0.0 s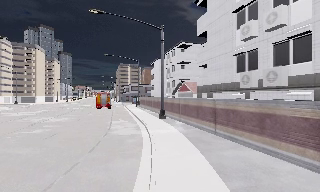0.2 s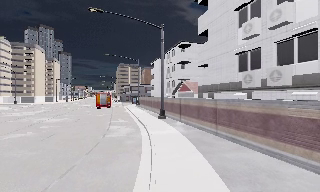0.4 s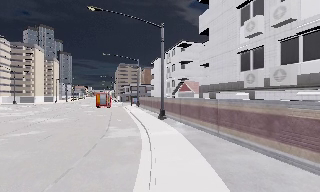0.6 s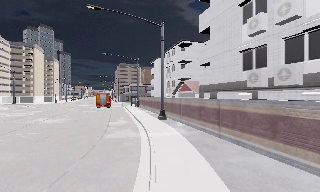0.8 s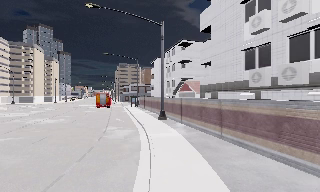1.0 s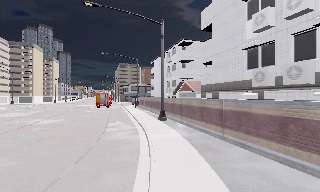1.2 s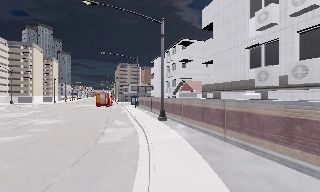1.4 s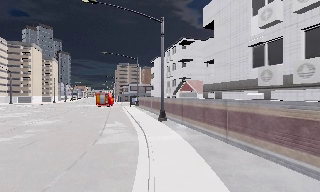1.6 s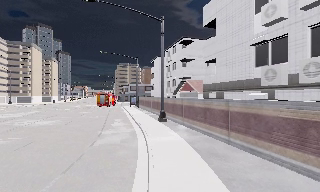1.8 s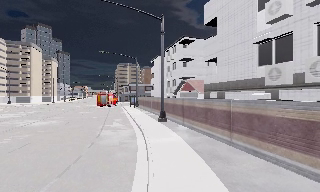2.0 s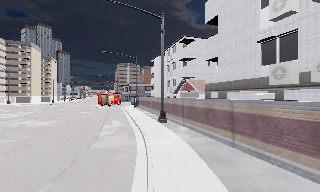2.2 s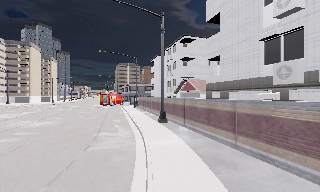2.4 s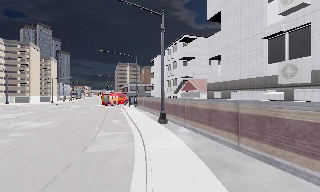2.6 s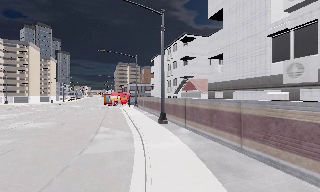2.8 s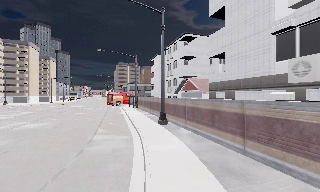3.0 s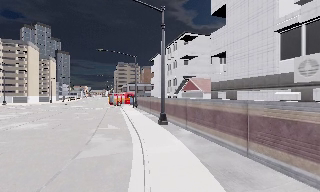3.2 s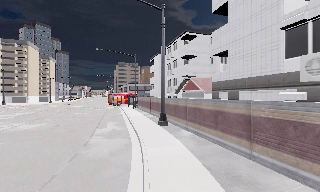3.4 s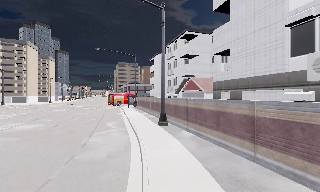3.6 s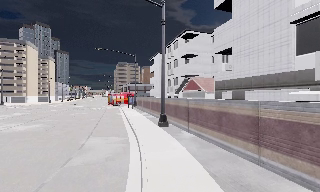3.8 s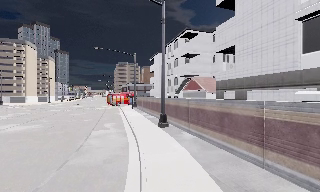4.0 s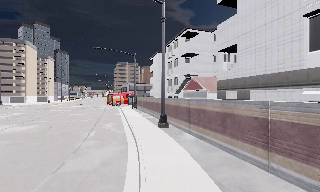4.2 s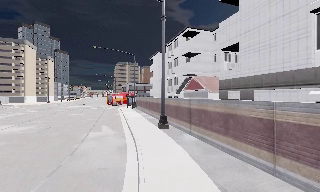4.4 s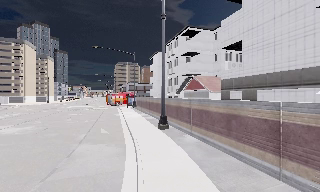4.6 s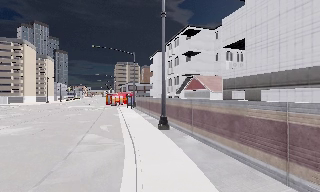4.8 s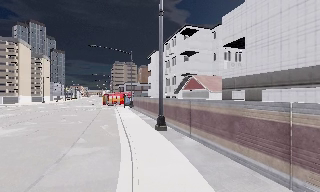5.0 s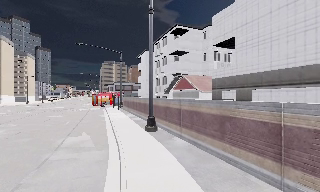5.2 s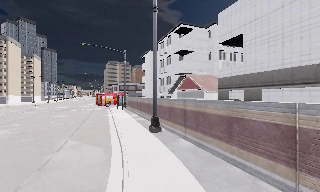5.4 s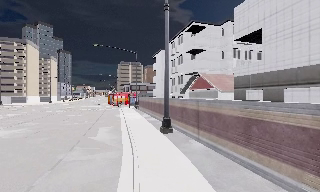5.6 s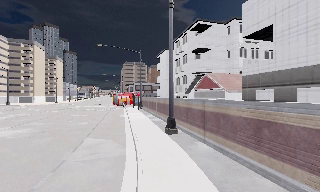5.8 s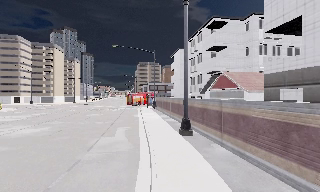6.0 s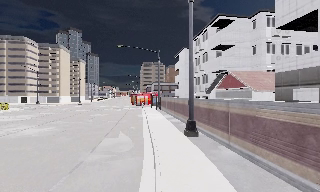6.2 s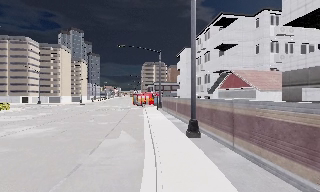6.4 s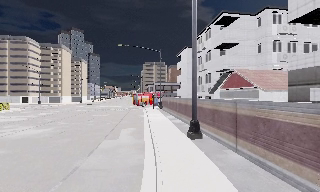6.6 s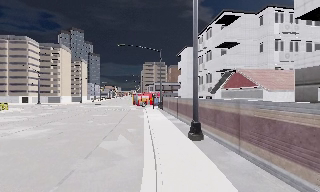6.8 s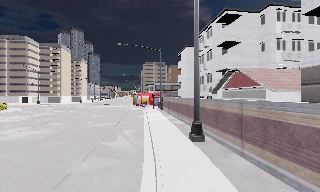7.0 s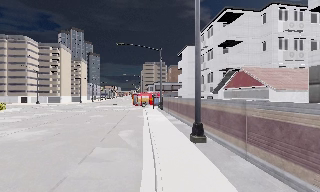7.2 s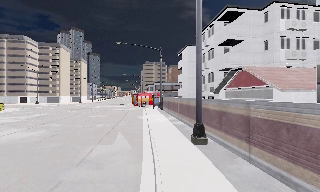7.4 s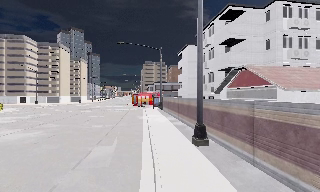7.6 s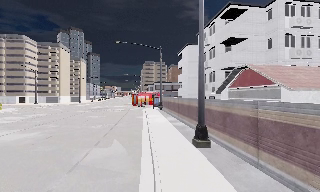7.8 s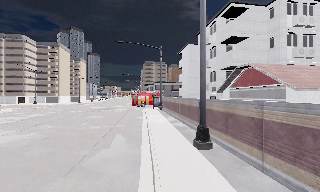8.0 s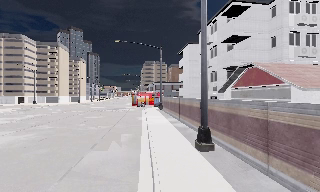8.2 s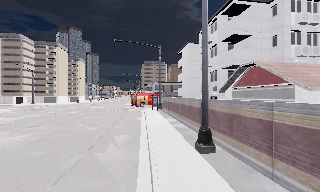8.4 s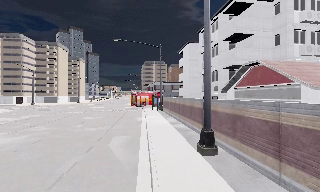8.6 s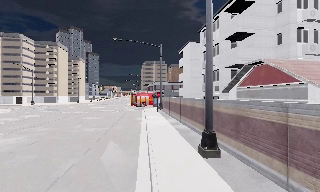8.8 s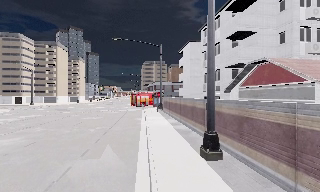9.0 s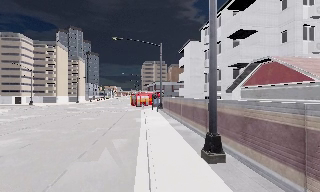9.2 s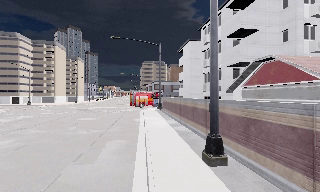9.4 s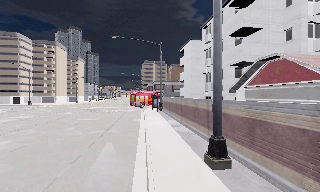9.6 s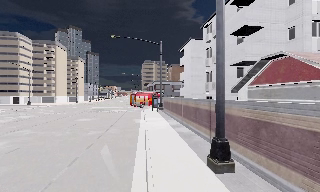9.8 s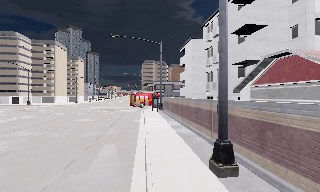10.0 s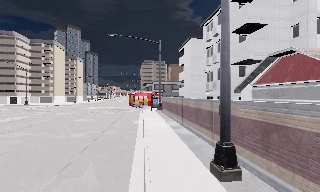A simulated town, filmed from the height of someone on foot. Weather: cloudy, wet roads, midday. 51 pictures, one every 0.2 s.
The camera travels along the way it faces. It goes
forward.
0.0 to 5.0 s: The camera travels forward, about 6 m, so what stands in front looms larger.
5.0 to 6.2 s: The camera pans to its left, which is counterclockwise from overhead, by about 15 degrees. It travels forward, about 1.5 m, so what stands in front looms larger.
6.2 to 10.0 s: The camera travels forward, about 5 m, so what stands in front looms larger.
The film runs forward here.
